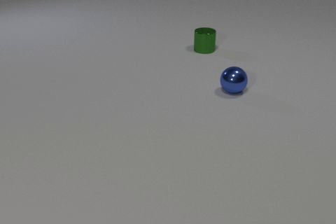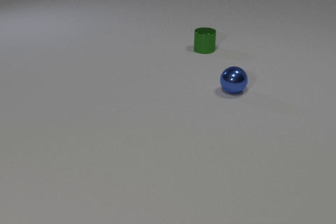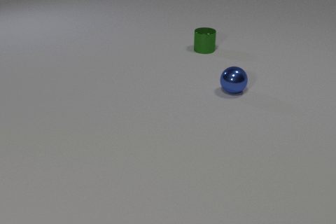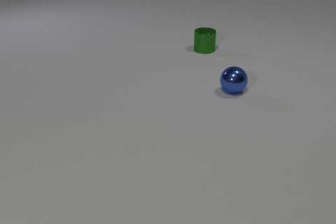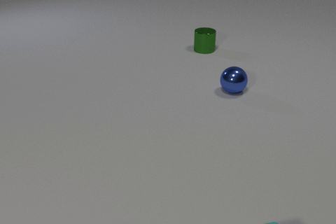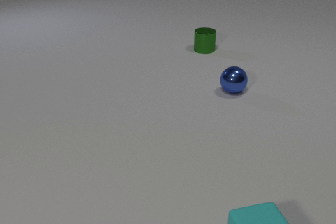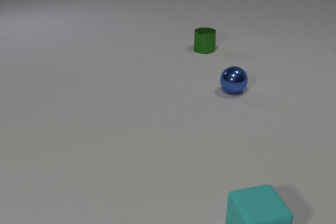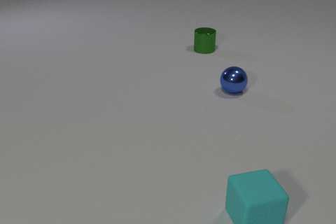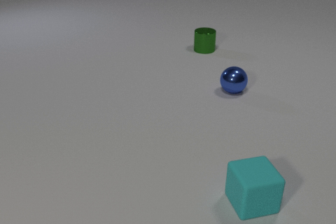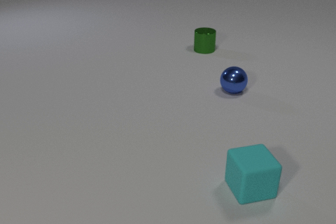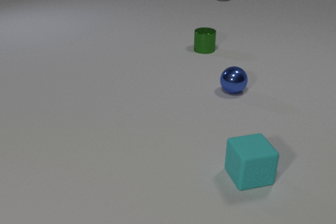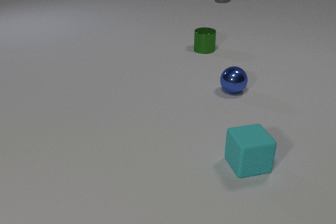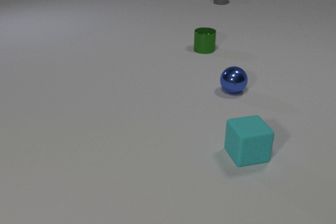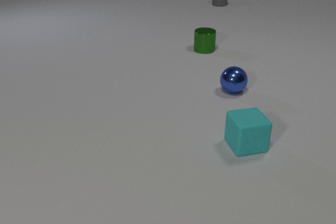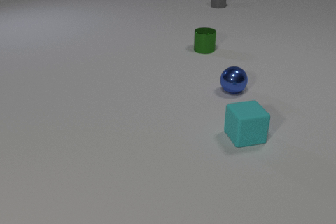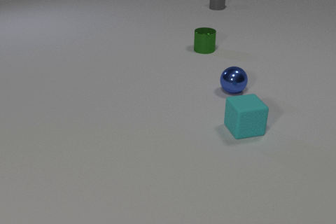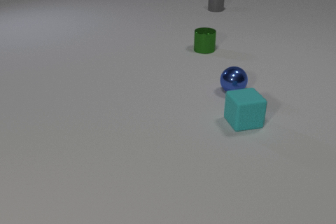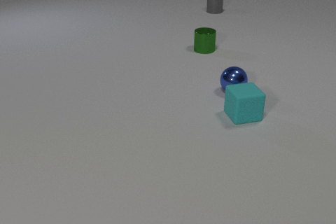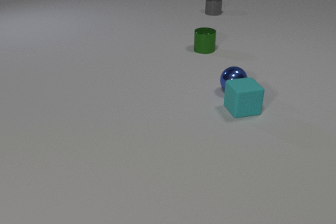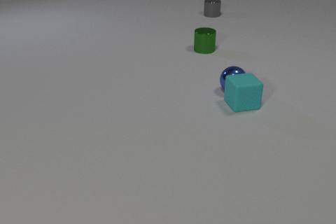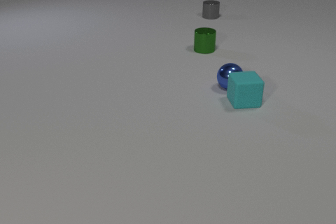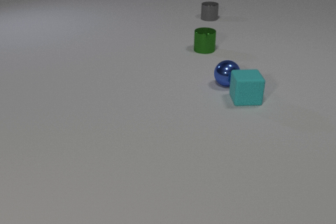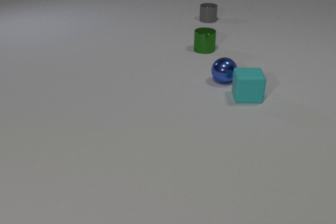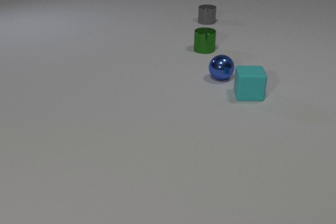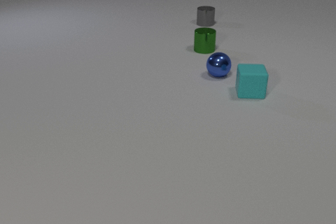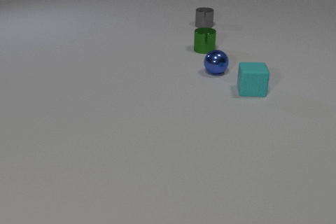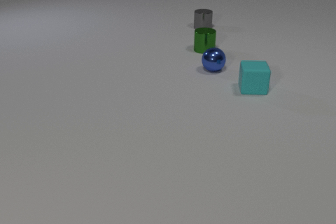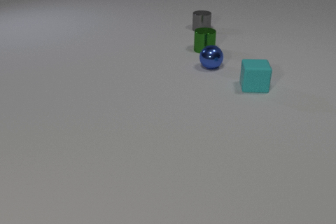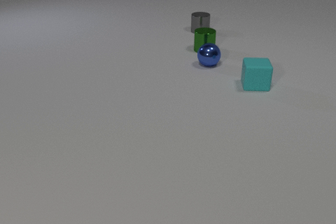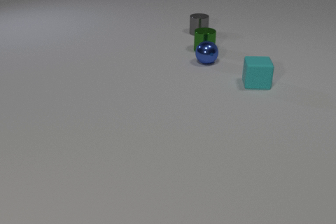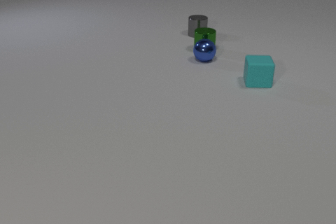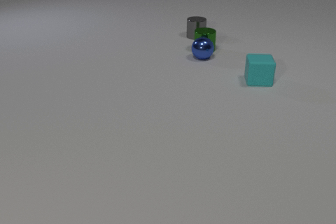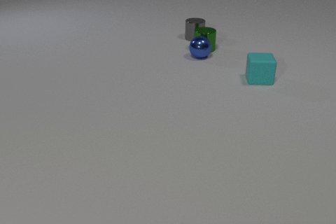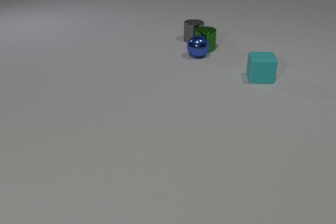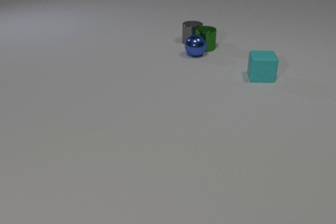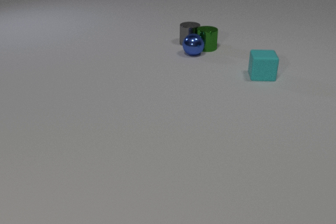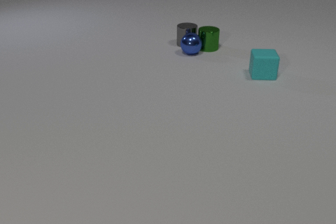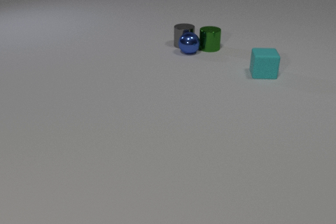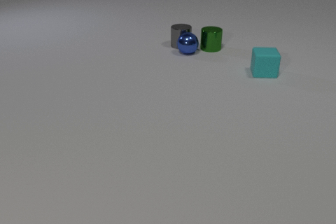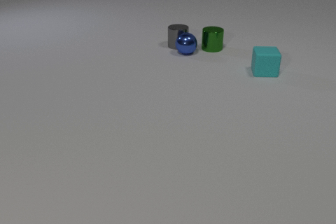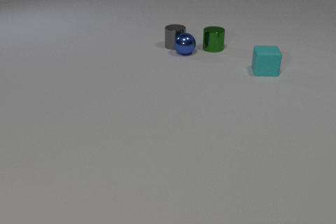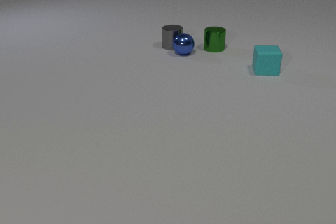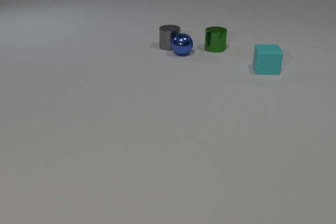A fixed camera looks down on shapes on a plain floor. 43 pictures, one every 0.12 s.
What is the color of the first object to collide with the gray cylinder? green.
How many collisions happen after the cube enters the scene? 4.
What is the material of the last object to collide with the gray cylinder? metal.
0.00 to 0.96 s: The cyan rubber cube comes in at the bottom edge, slides away from the camera. The gray metal cylinder comes in at the top edge.
0.96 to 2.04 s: The cyan rubber cube slides away from the camera. The gray metal cylinder slides toward the camera.
2.04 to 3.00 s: The cyan rubber cube slides away from the camera. The blue metal sphere rolls away from the camera and to the left. The gray metal cylinder slides toward the camera. The cyan rubber cube and the blue metal sphere collide.
3.00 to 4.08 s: The cyan rubber cube slides away from the camera. The blue metal sphere rolls away from the camera and to the left. The green metal cylinder slides away from the camera. The gray metal cylinder slides toward the camera. The blue metal sphere and the green metal cylinder collide. The green metal cylinder and the gray metal cylinder collide.
4.08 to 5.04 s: The cyan rubber cube slides away from the camera. The blue metal sphere rolls to the left. The green metal cylinder slides to the right. The gray metal cylinder slides to the left and toward the camera. The blue metal sphere and the gray metal cylinder collide.
